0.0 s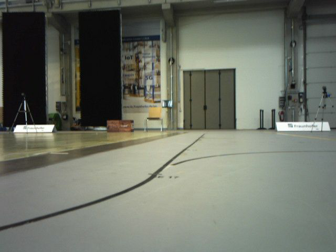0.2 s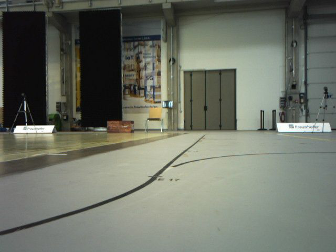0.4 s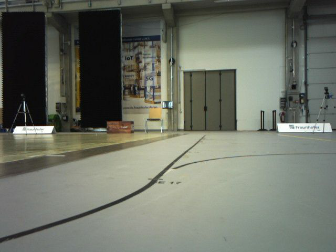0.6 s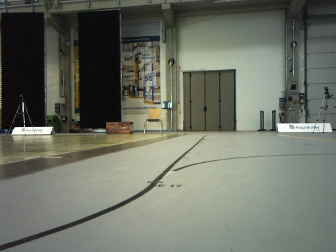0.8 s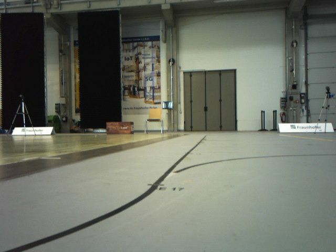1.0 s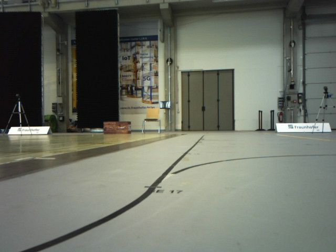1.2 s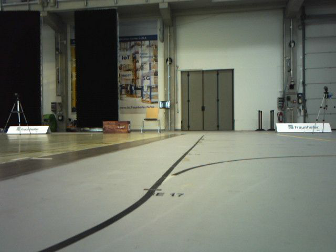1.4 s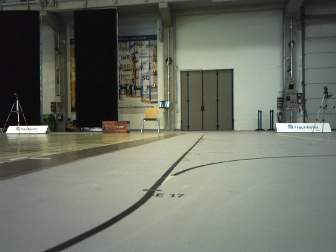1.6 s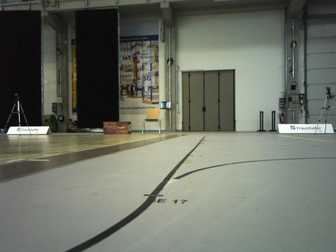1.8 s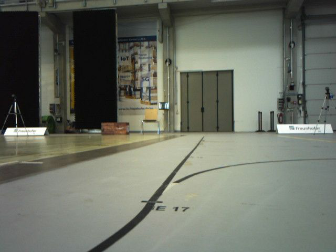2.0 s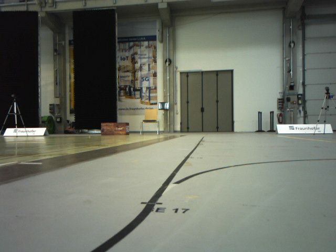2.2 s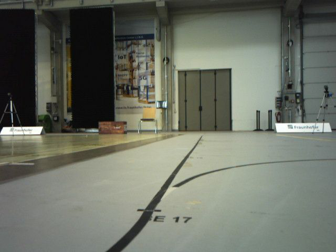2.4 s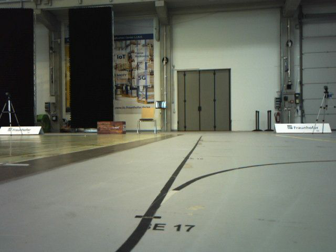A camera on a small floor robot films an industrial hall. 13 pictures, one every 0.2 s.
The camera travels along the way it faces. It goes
forward.
0.0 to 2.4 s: The camera travels forward, about 0.4 m, so what stands in front looms larger.
The film runs forward here.
